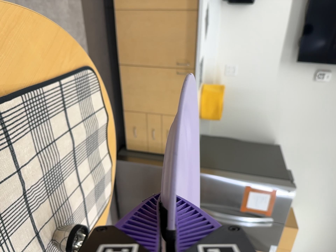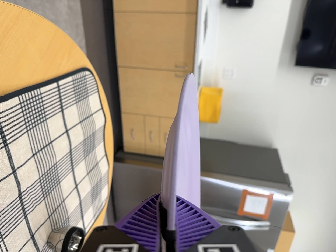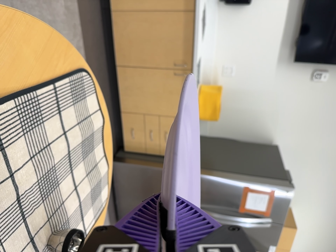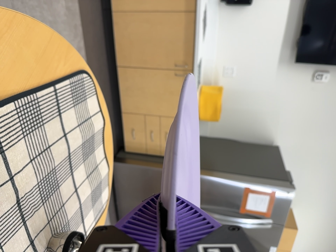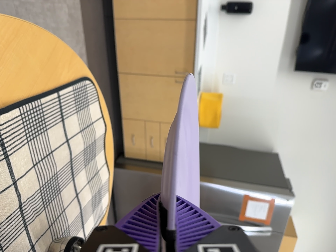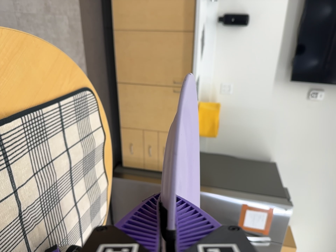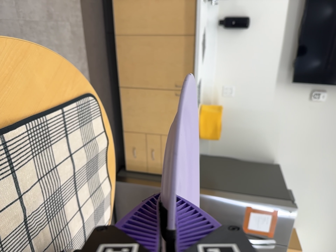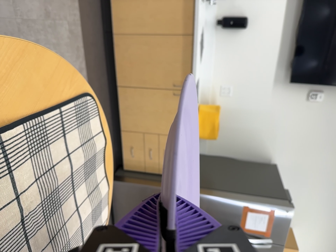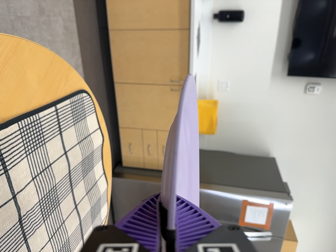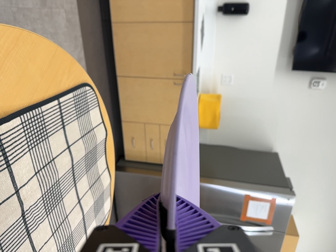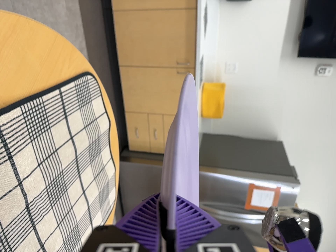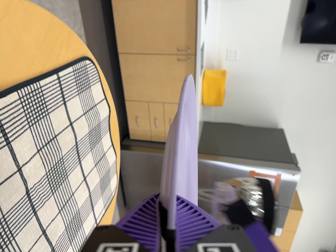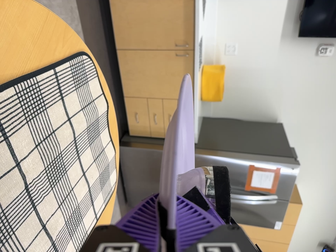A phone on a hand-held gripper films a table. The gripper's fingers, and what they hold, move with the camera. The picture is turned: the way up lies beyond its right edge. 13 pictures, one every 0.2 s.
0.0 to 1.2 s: The camera shifts only a little, or ends up much as it began.
1.2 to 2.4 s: The camera travels forward, about 4 cm, so what stands in front looms larger. Its aim tips toward the bottom of its view by about 10 degrees, and the scene shifts upward.
The film runs backward here.
